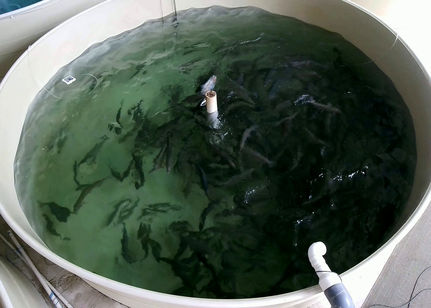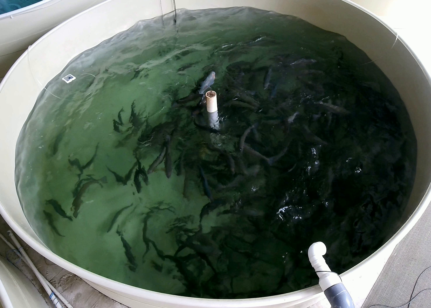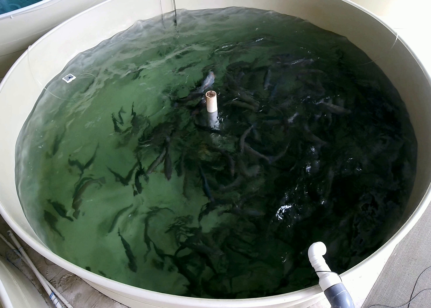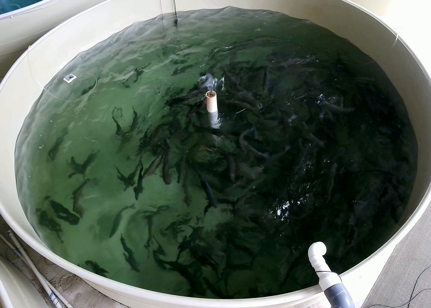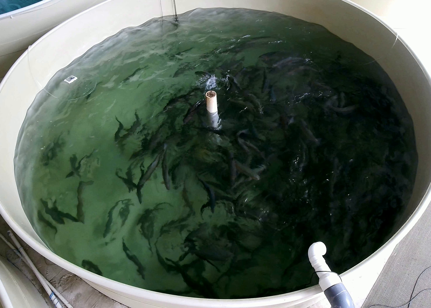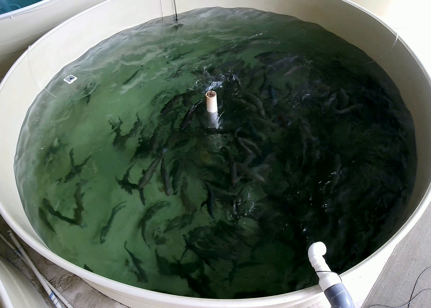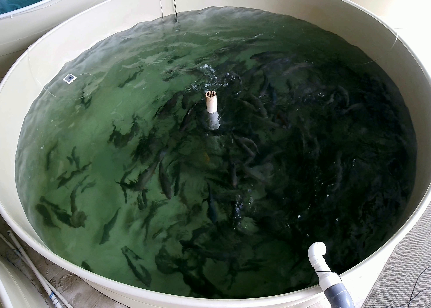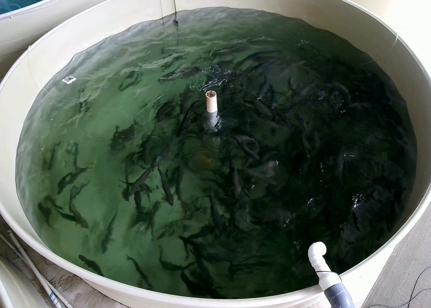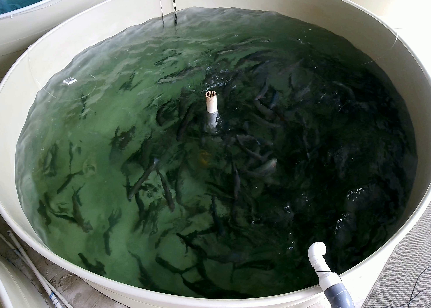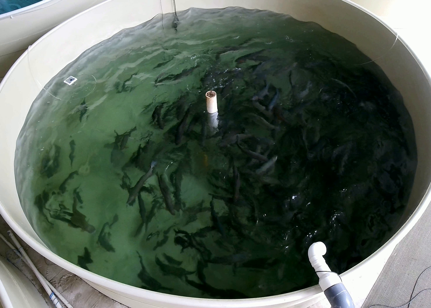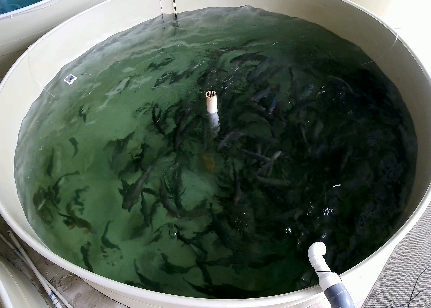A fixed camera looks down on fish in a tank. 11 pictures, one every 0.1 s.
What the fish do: Foraging.
